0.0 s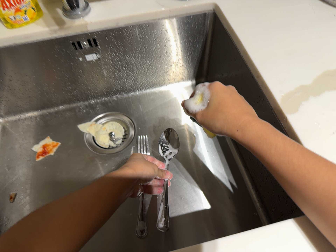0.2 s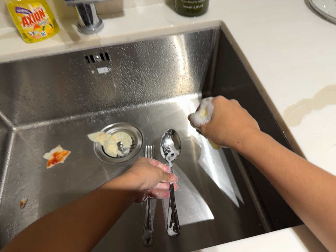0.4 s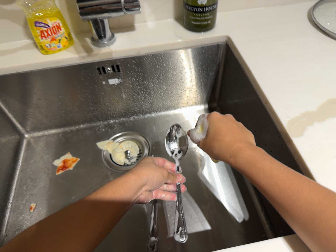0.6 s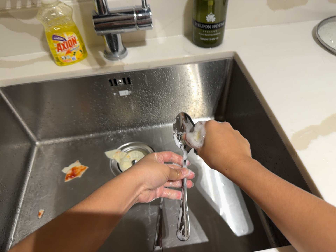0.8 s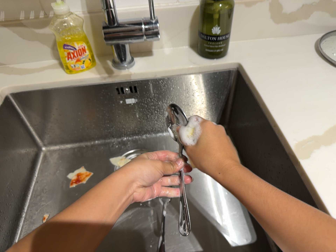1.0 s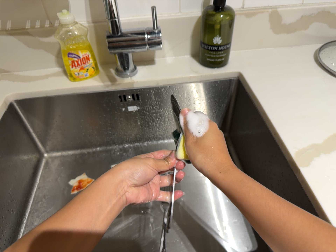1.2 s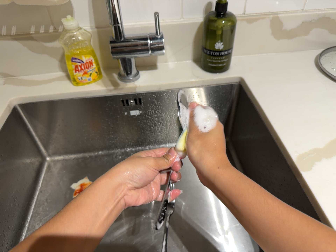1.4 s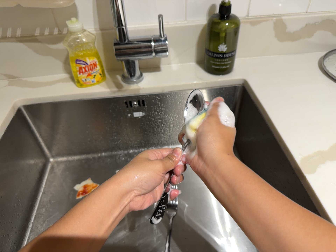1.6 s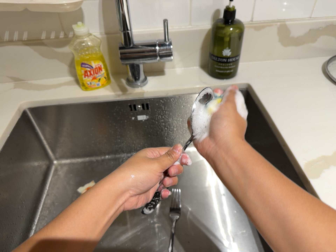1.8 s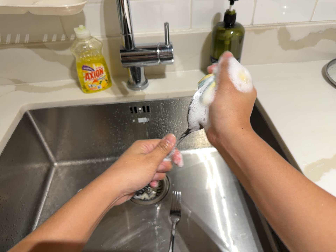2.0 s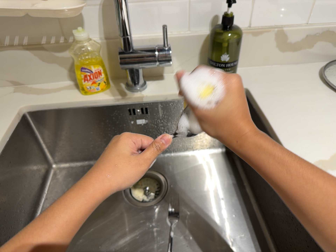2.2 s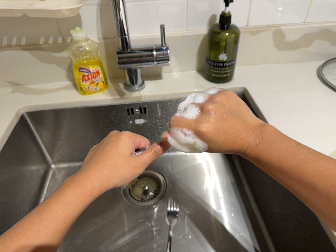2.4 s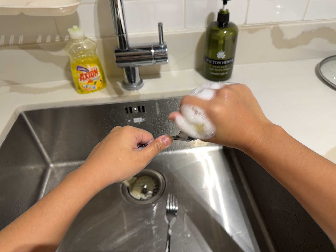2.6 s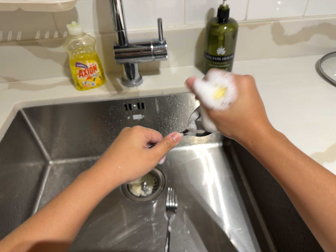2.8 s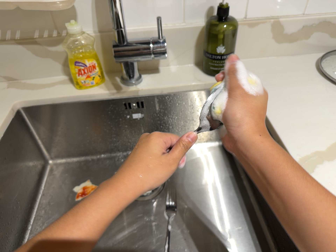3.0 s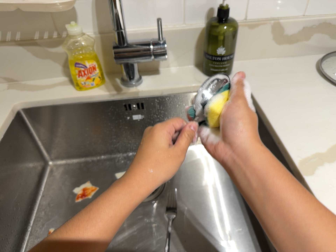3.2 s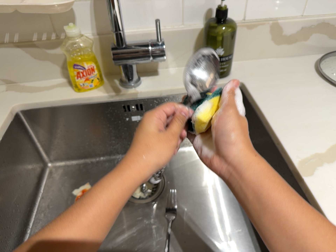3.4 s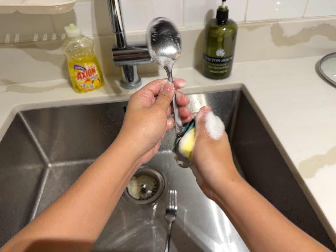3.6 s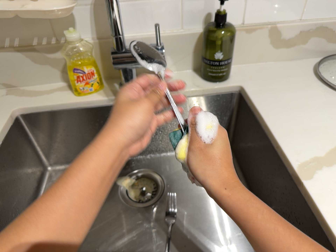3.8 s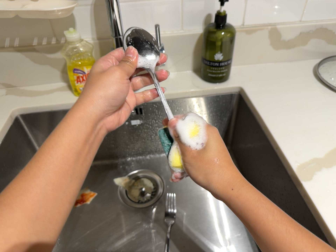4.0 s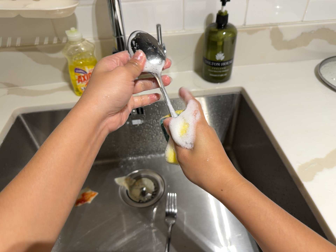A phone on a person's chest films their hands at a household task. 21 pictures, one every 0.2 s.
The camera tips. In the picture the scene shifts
downward.
0.0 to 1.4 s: The camera travels backward, about 8 cm, so what stands in front gets smaller. Its aim tips toward the top of its view by about 15 degrees, and the scene shifts downward.
1.4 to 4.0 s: The camera keeps its place and its aim.
The film runs backward here.
